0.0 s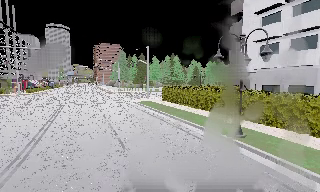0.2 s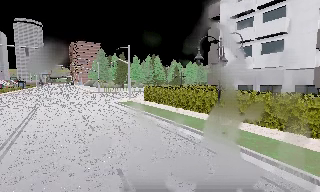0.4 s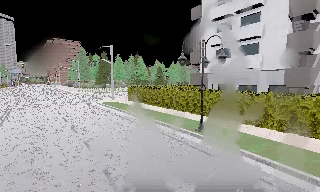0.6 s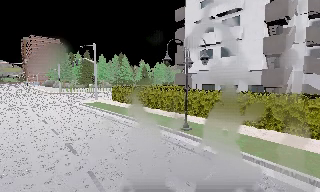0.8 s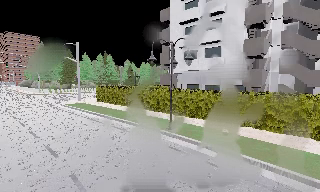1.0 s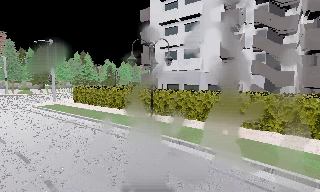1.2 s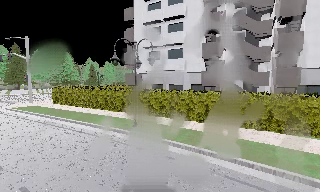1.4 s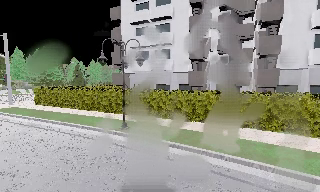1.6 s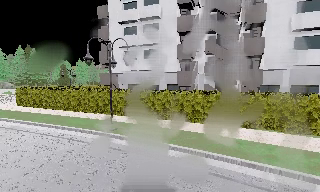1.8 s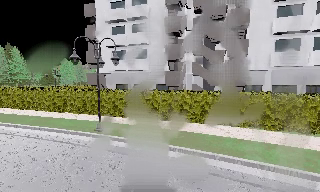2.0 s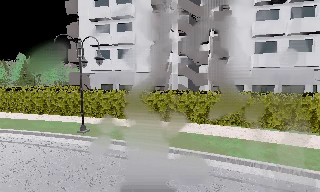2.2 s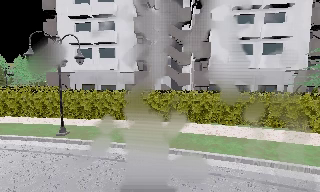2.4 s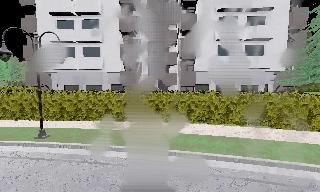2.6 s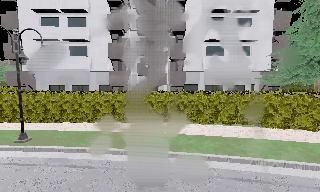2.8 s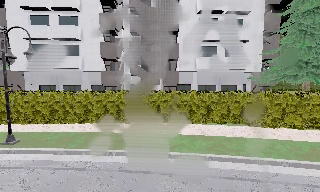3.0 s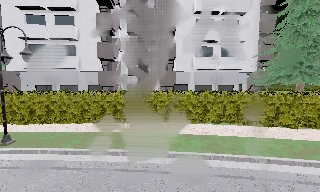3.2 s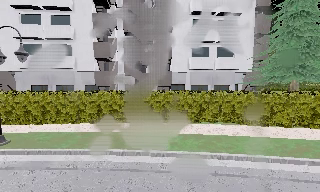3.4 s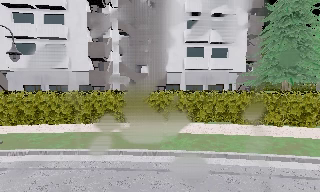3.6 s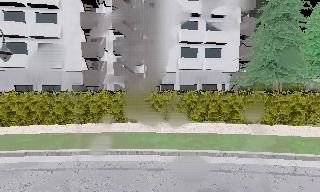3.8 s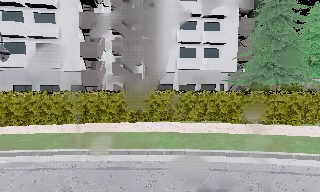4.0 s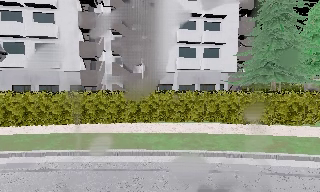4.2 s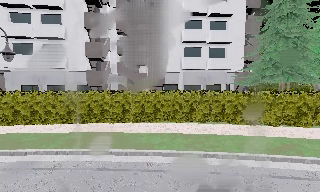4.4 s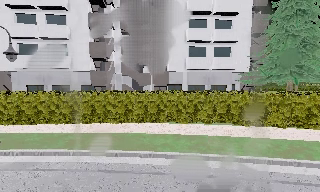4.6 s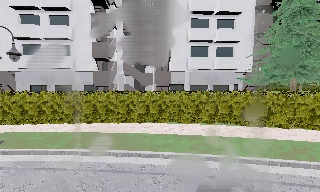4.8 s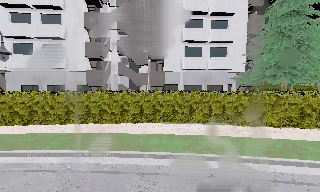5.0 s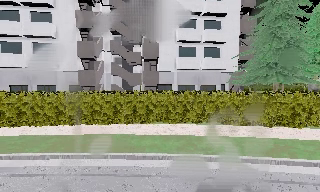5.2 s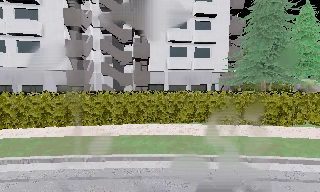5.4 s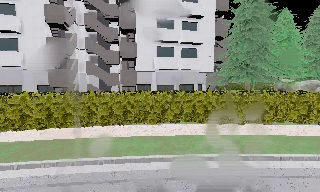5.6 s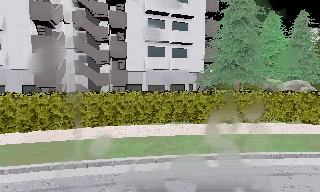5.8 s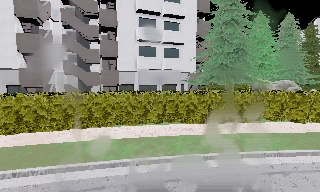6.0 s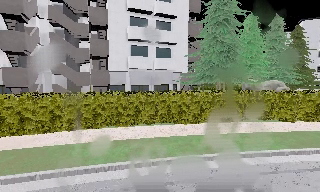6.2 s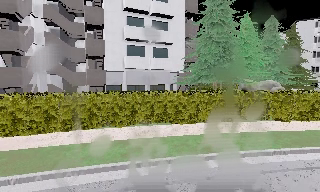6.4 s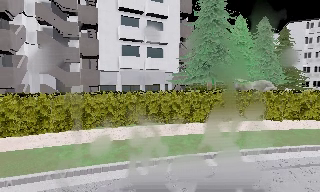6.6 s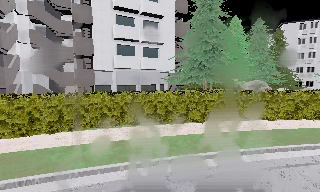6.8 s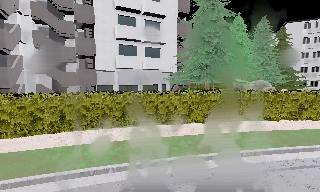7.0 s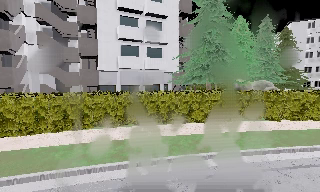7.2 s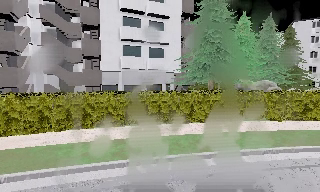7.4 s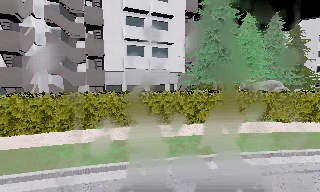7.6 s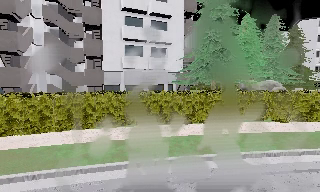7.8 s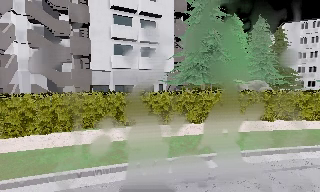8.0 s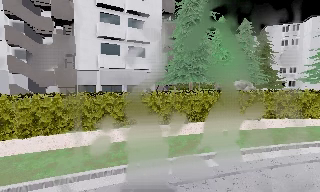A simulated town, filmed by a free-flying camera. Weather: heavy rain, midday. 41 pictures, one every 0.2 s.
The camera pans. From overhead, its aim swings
clockwise.
The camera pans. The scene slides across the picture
to the left.
0.0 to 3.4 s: The scene slides to the left, as the camera pans about 70 degrees to its right. It travels backward and to its right, about 1 m.
3.4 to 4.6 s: The camera shifts only a little, or ends up much as it began.
4.6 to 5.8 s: The camera swings to its right by about 15 degrees, and the scene slides to the left.
5.8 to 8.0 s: The camera swings to its right by about 10 degrees, and the scene slides to the left. It travels to its right and forward, about 1 m, so close, fixed things drift to the left.
The film runs backward here.
